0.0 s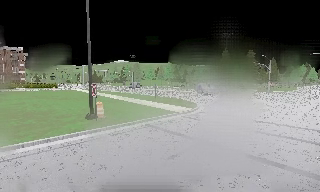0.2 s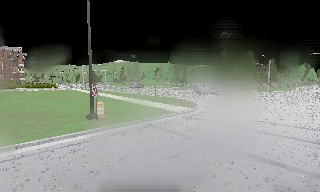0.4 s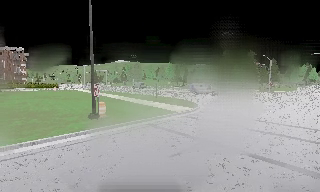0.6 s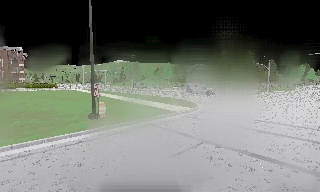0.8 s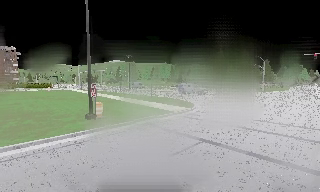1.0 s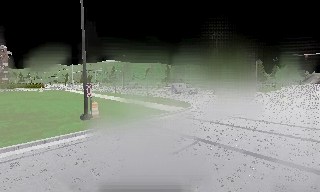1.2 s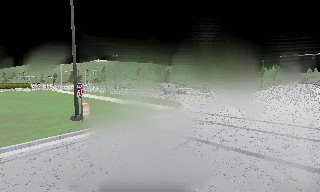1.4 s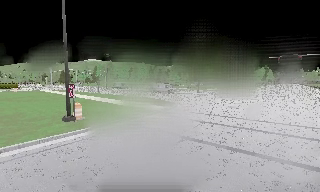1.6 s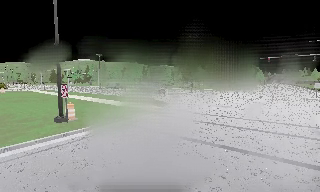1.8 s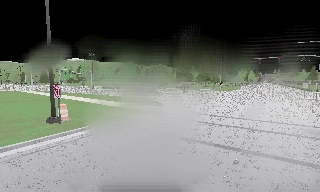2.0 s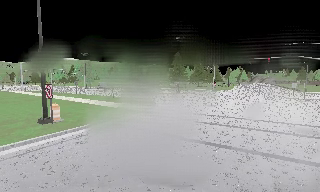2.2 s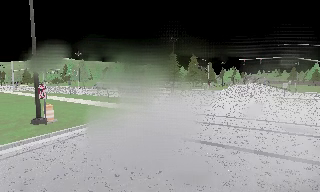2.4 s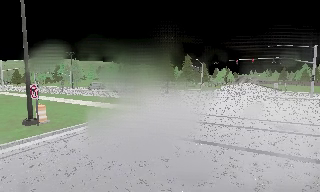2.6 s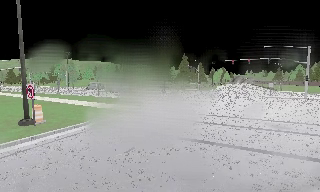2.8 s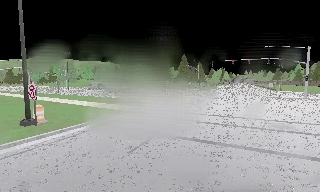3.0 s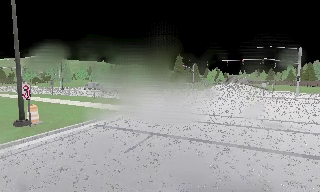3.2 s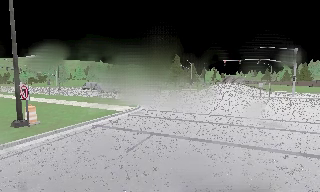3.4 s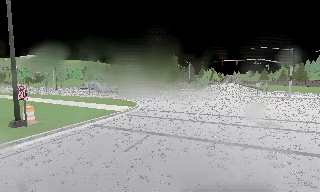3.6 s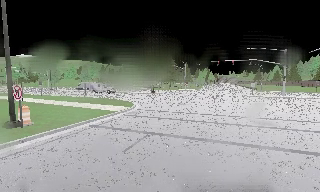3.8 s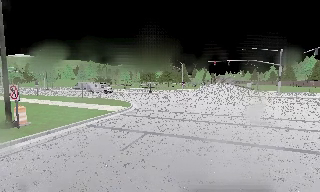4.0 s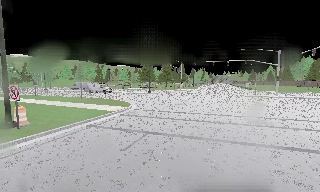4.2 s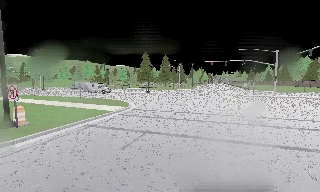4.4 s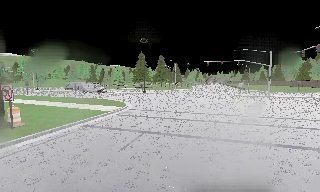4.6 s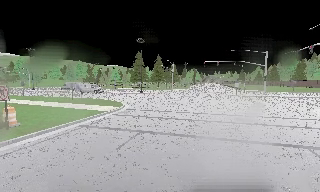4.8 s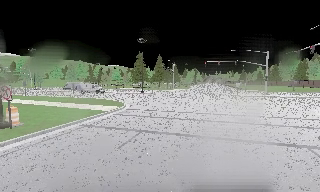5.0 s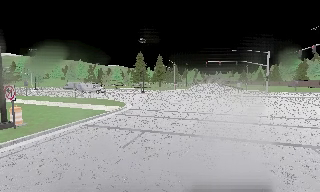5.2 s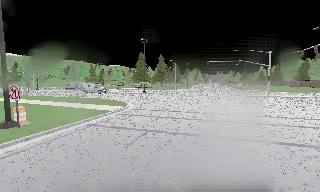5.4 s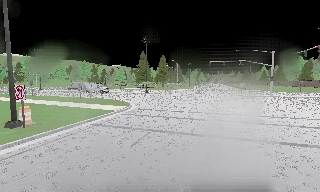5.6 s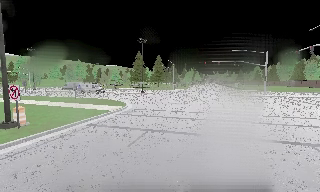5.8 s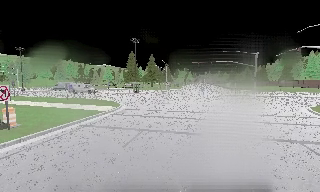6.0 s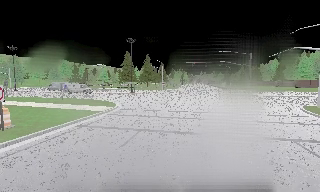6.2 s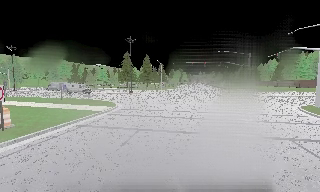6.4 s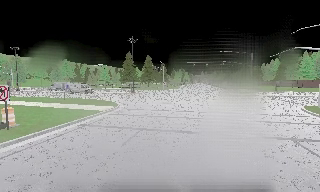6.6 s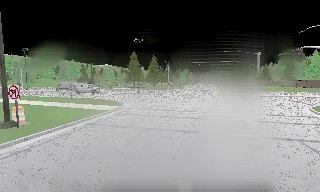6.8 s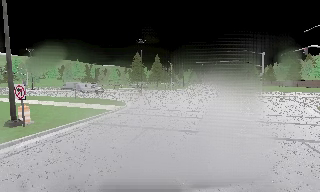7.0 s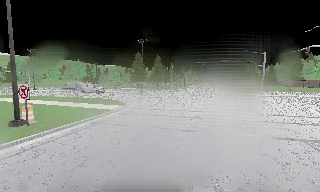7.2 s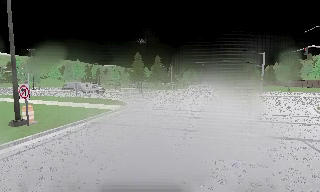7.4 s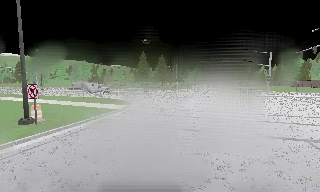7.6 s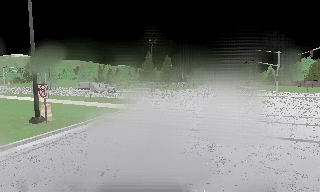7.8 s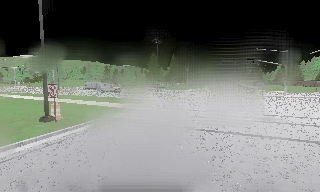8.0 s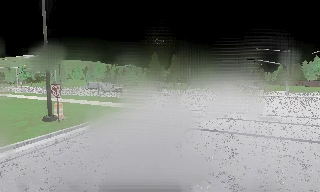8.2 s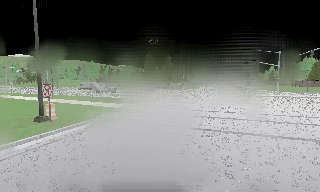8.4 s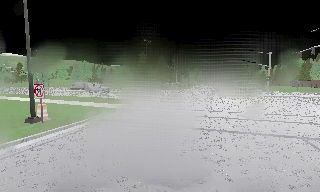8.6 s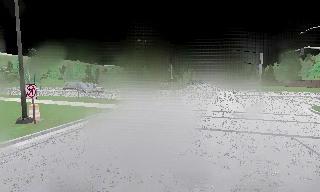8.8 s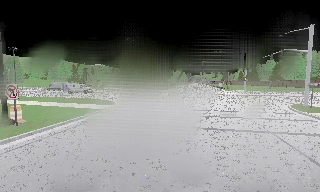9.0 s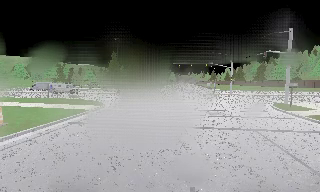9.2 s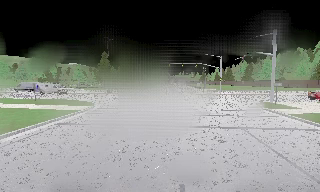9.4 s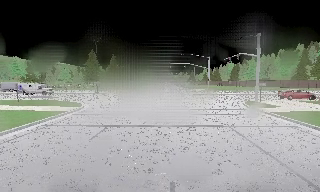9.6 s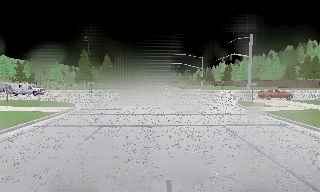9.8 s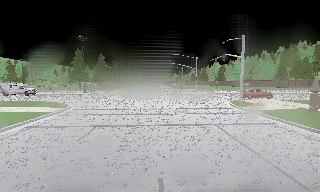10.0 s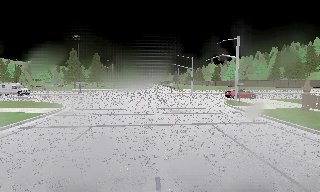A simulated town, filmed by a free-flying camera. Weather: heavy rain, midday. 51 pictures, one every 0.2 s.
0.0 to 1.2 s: The camera shifts only a little, or ends up much as it began.
1.2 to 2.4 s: The scene slides to the left, as the camera pans about 15 degrees to its right.
2.4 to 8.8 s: The camera pans to its right, which is clockwise from overhead, by about 15 degrees. It travels backward and to its left, about 2 m, so what stands in front gets smaller.
8.8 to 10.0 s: The scene slides to the left, as the camera pans about 15 degrees to its right.
The film runs backward here.
